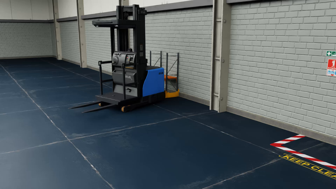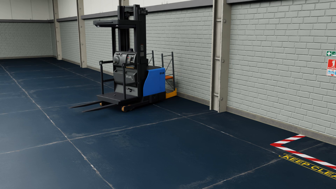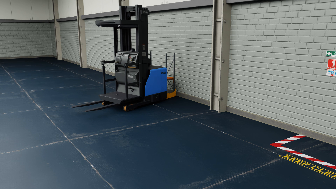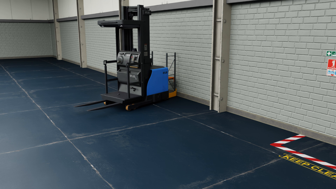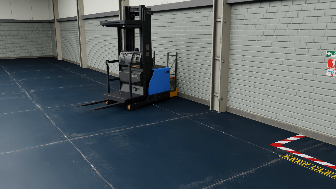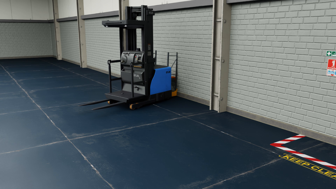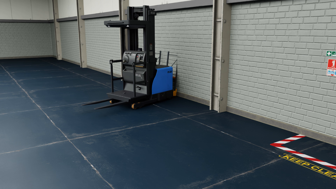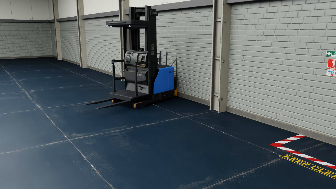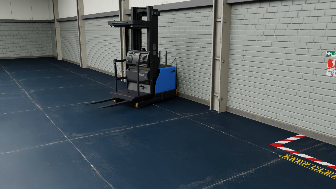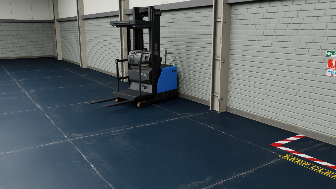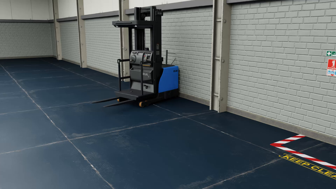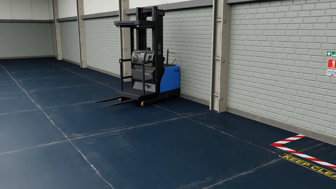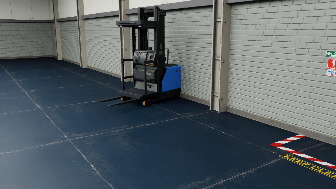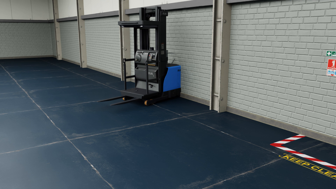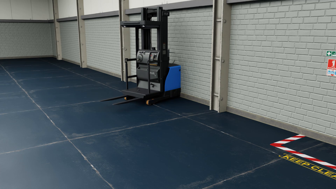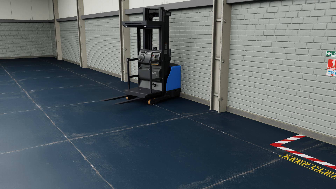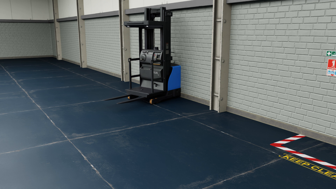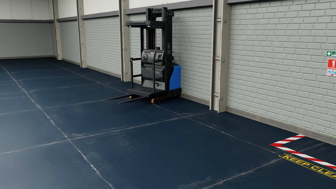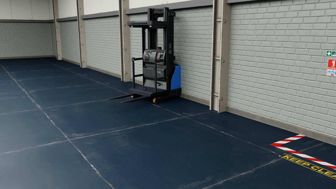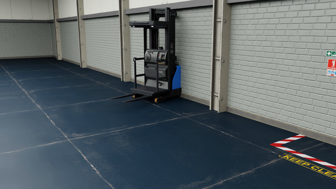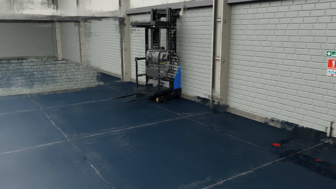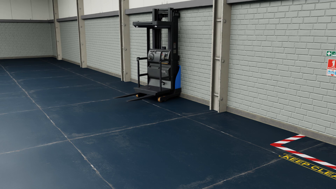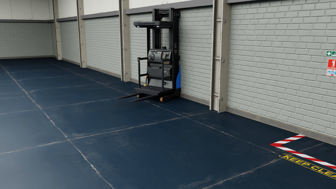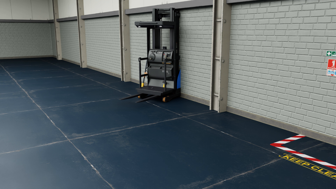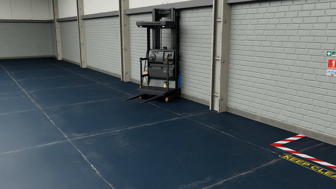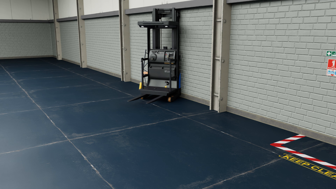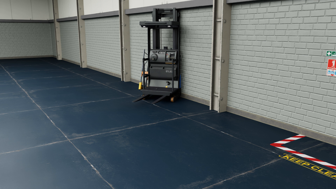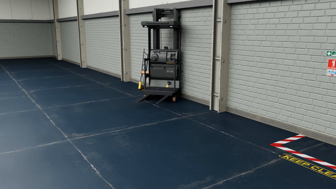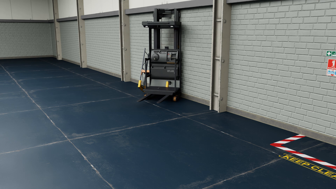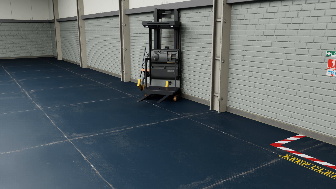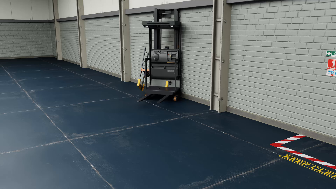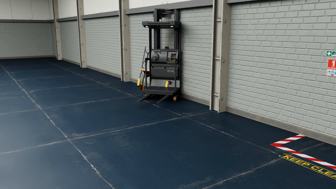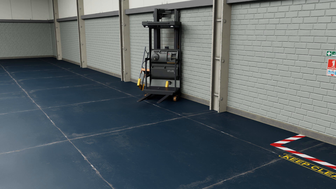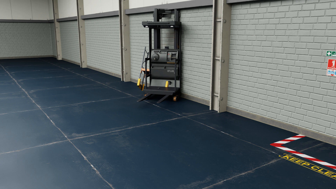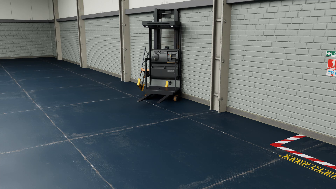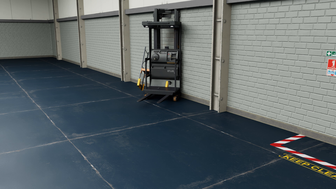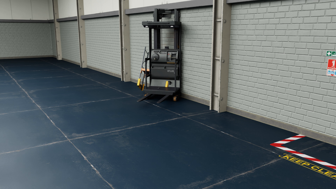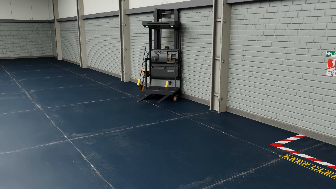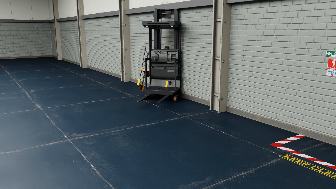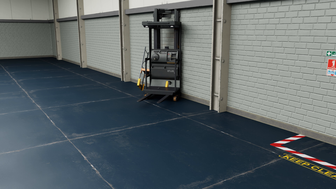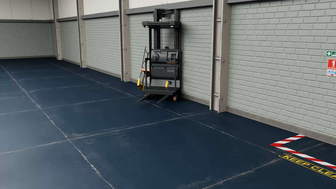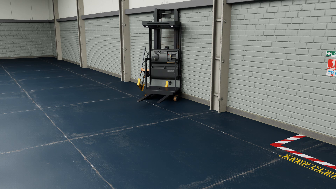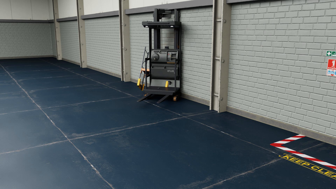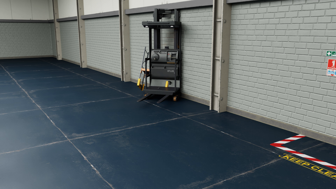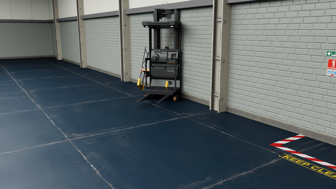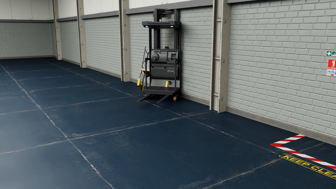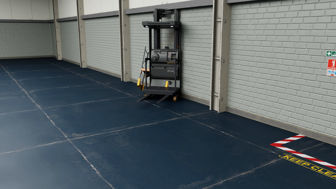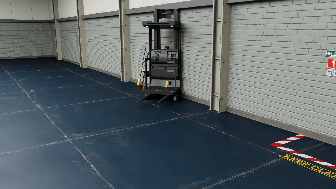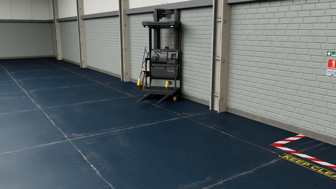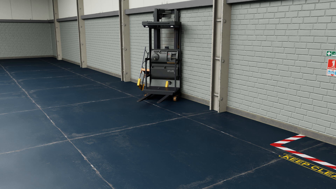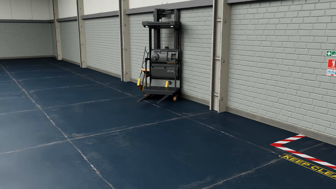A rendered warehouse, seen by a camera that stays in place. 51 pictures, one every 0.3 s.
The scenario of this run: A forklift runs into an object in its way.
